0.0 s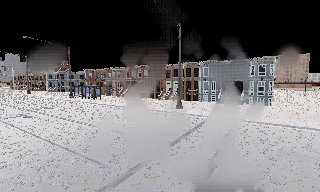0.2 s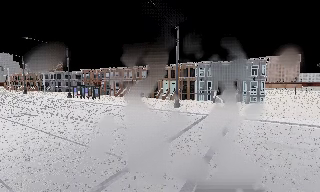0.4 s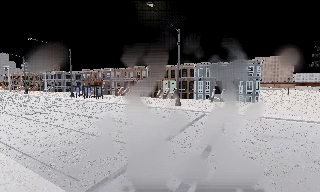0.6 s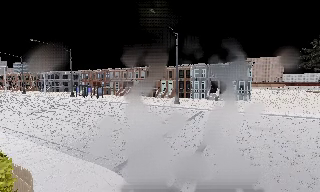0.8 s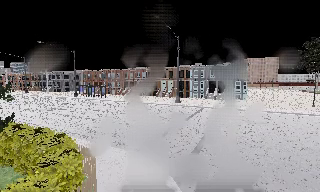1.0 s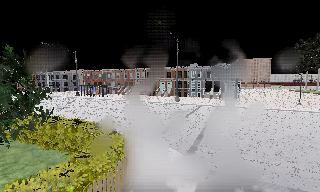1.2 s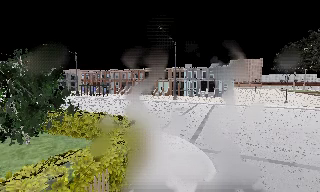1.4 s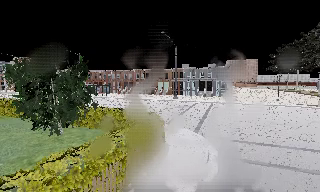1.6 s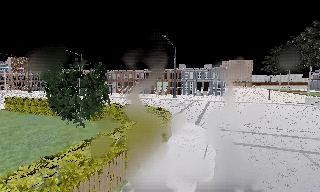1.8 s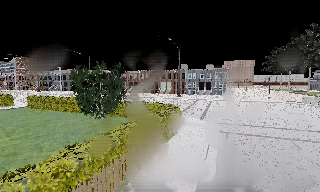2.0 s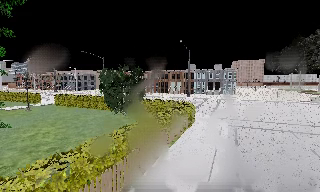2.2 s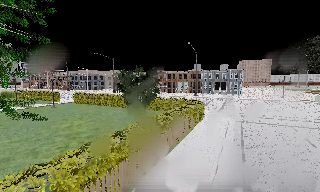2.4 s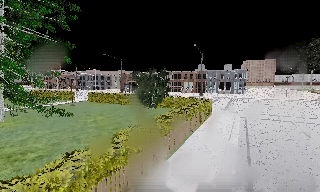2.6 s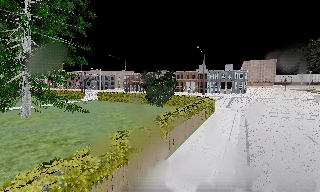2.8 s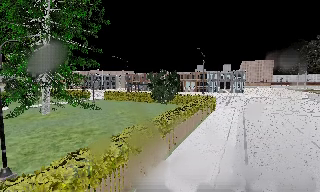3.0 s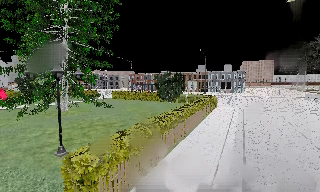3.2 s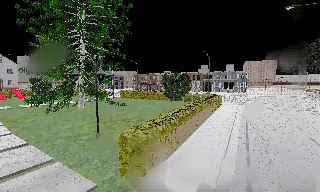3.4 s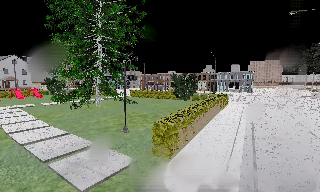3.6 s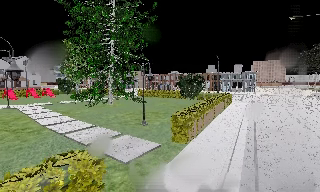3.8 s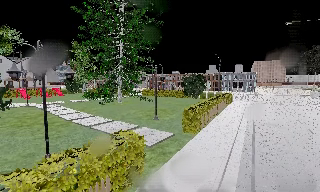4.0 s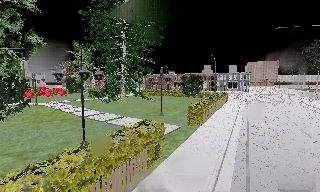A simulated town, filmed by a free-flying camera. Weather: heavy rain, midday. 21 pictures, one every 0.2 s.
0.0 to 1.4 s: The camera pans to its right, which is clockwise from overhead, by about 10 degrees. It travels backward and to its left, about 12 m, so what stands in front gets smaller.
1.4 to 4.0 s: The camera travels backward and to its left, about 25 m, so what stands in front gets smaller.
The film runs forward here.
